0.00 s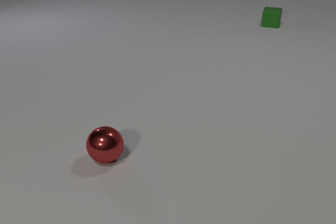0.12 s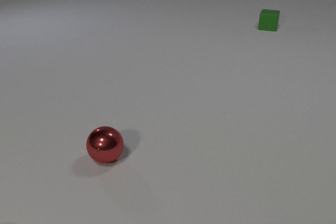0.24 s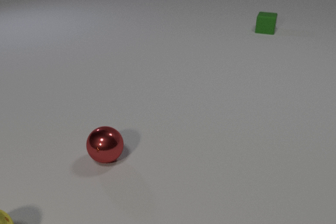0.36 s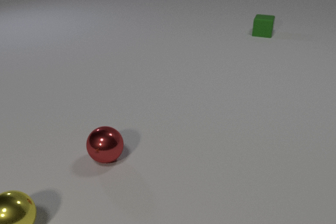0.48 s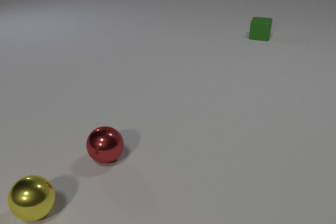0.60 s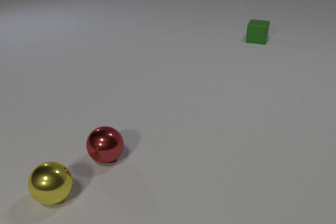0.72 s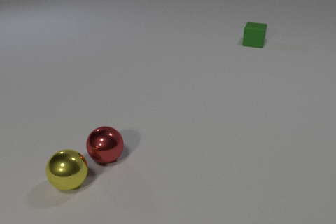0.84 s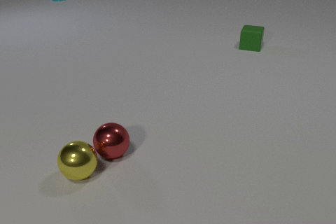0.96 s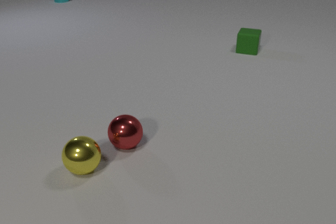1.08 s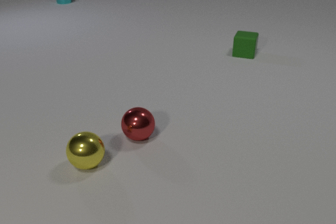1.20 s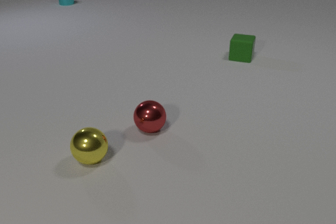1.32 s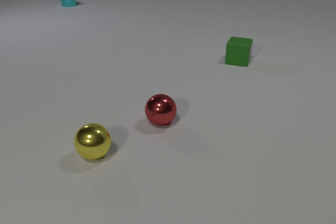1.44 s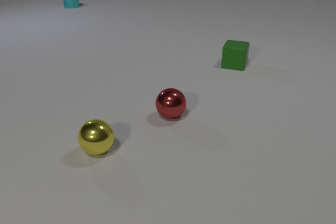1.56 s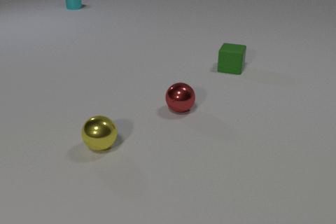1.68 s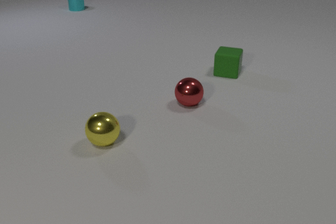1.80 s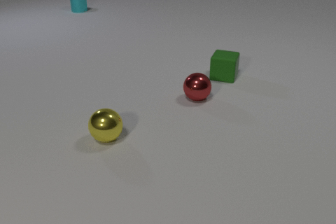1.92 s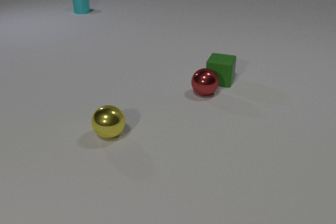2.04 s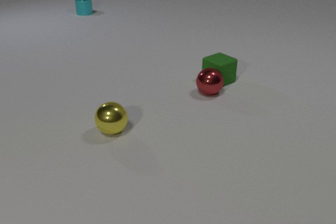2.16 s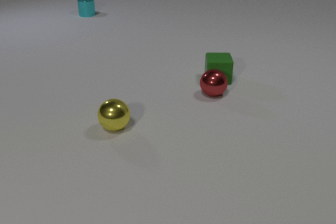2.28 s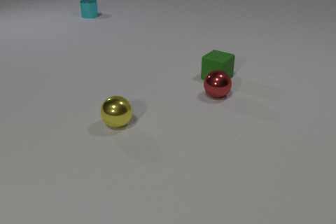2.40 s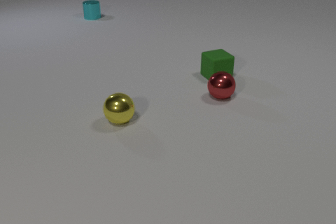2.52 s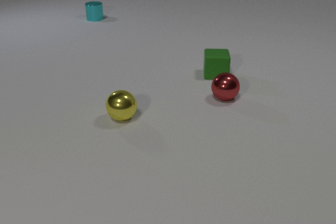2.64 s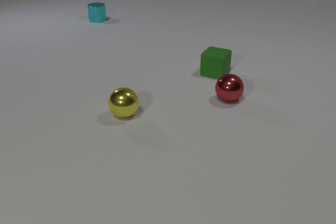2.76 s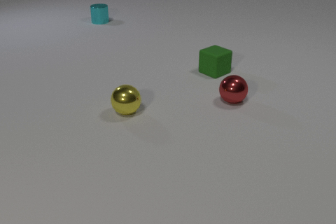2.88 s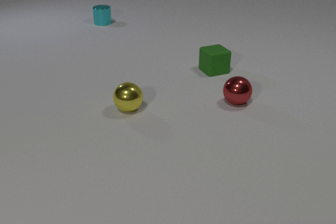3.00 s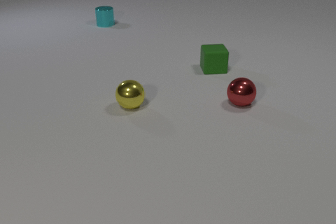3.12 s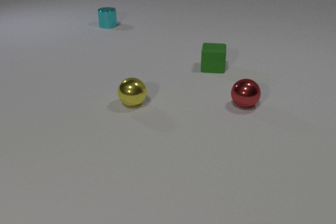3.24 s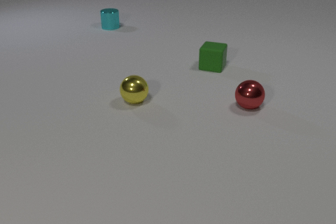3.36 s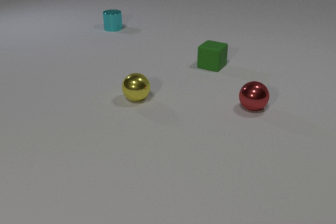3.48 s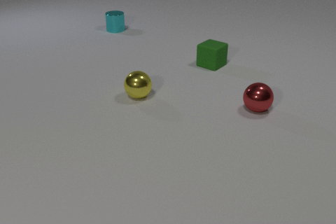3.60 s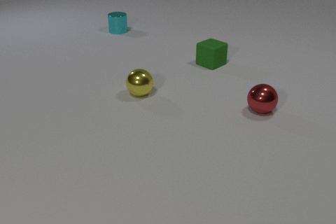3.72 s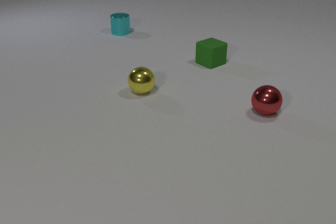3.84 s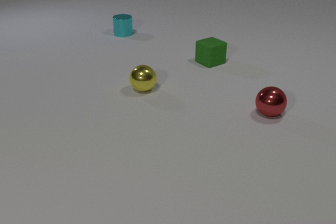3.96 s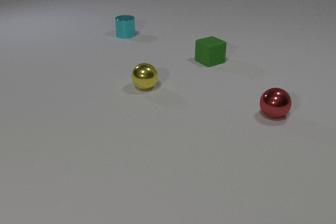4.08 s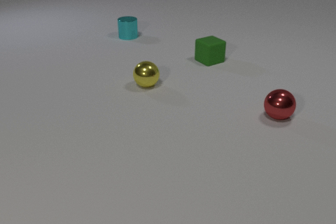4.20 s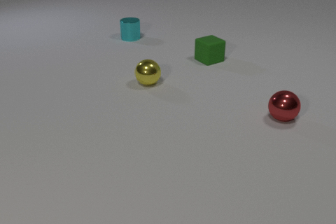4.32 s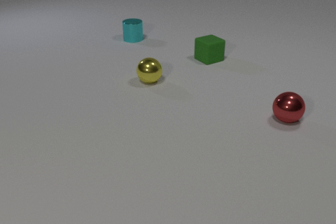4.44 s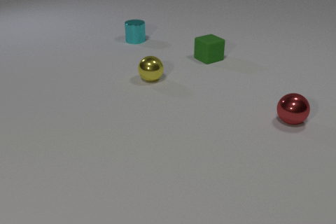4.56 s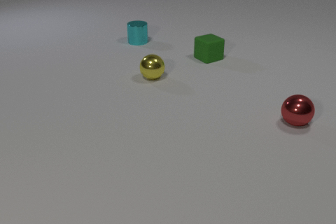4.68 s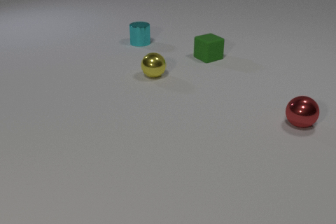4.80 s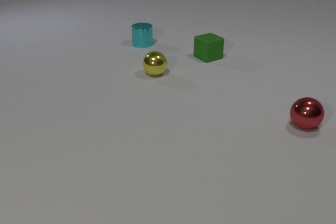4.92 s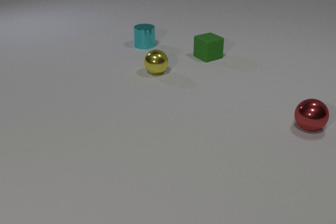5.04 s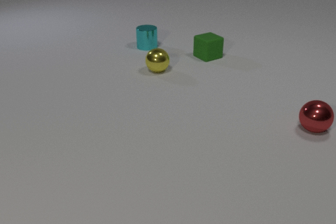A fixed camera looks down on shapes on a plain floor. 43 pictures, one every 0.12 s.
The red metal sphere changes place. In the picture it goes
to the right.
The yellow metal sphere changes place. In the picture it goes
away from the camera.
0.00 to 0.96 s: The yellow metal sphere comes in at the bottom edge, rolls to the right and away from the camera. The red metal sphere rolls to the right and away from the camera. The cyan metal cylinder comes in at the top edge, slides toward the camera. The green rubber cube slides toward the camera. The yellow metal sphere and the red metal sphere collide.
0.96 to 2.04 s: The yellow metal sphere rolls away from the camera and to the right. The red metal sphere rolls away from the camera and to the right. The cyan metal cylinder slides toward the camera and to the right. The green rubber cube slides toward the camera. The red metal sphere and the green rubber cube collide.
2.04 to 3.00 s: The yellow metal sphere rolls away from the camera and to the right. The red metal sphere rolls to the right and toward the camera. The cyan metal cylinder slides toward the camera and to the right. The green rubber cube slides away from the camera.
3.00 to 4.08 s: The yellow metal sphere rolls away from the camera. The red metal sphere rolls to the right and toward the camera. The cyan metal cylinder slides toward the camera and to the right. The green rubber cube slides away from the camera.
4.08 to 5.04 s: The yellow metal sphere rolls away from the camera. The red metal sphere rolls to the right. The cyan metal cylinder slides toward the camera and to the right. The green rubber cube slides away from the camera.
What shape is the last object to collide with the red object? cube.
How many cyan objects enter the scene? 1.
How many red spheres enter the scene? 0.
